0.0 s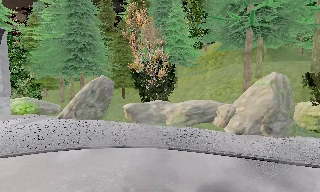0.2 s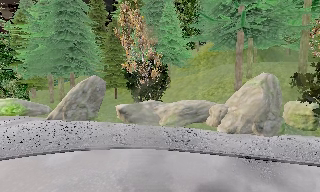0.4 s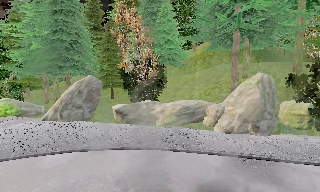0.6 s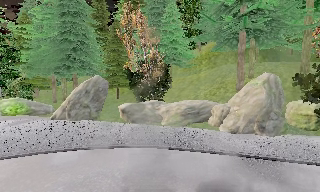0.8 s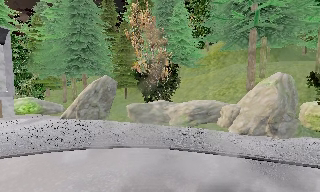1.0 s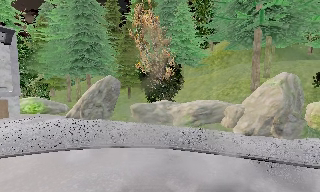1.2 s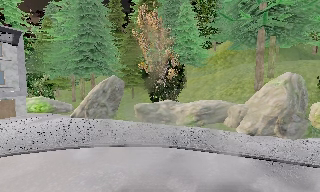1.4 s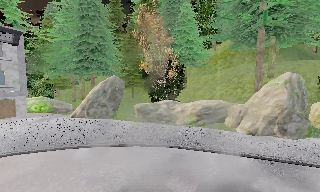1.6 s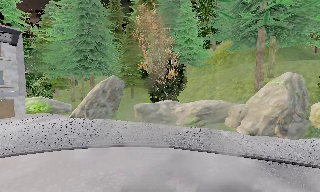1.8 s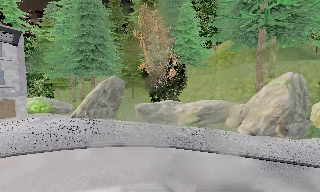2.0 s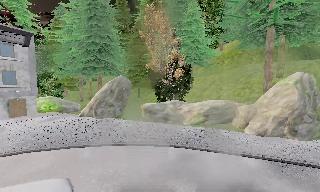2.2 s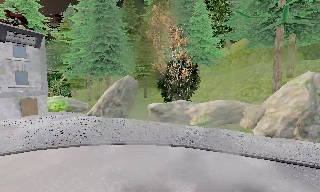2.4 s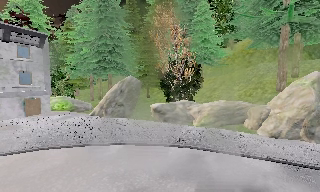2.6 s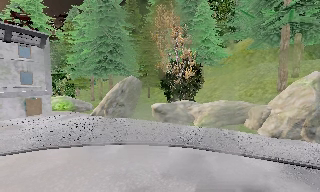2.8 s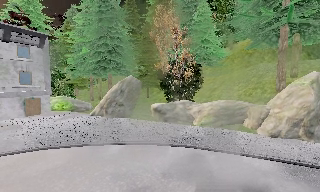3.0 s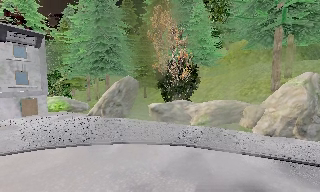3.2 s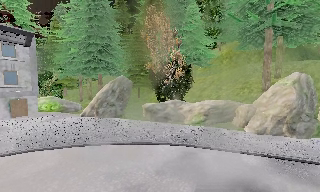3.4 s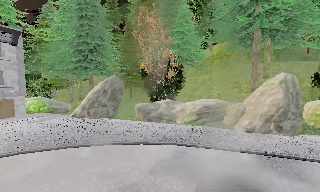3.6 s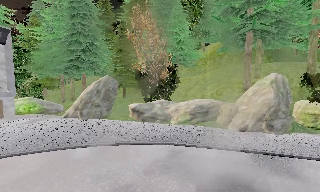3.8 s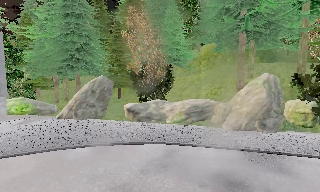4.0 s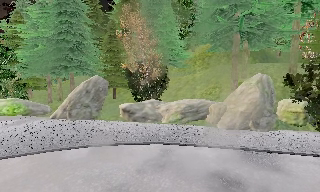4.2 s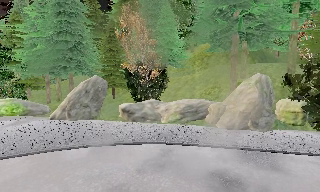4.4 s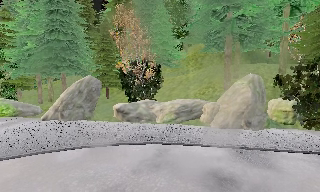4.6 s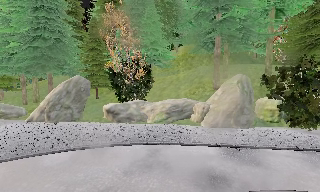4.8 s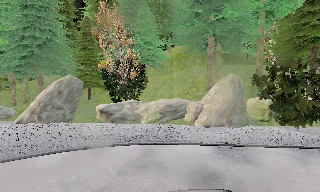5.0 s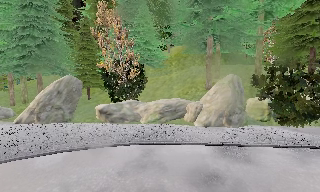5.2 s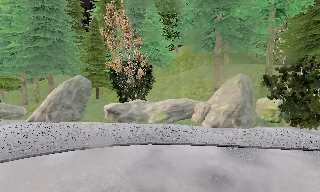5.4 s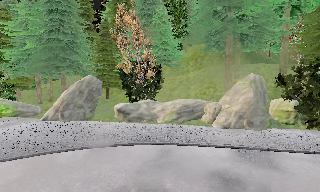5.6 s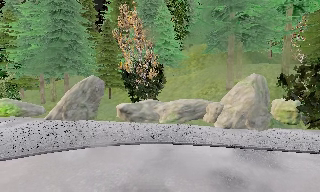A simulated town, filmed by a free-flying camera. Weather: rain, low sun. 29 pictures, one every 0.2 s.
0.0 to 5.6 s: The camera travels to its left and backward, about 1.5 m.
The film runs backward here.
